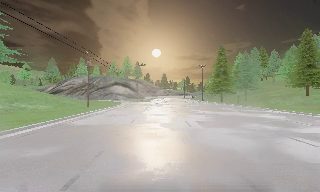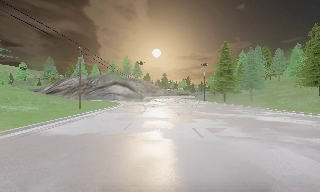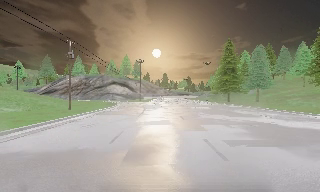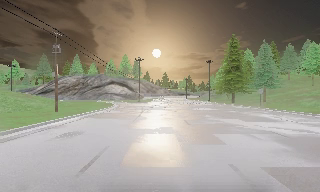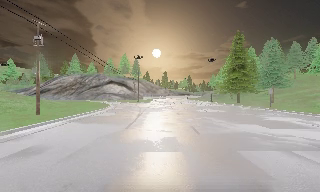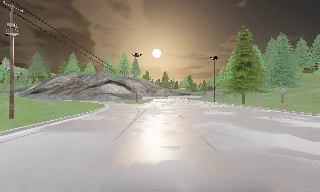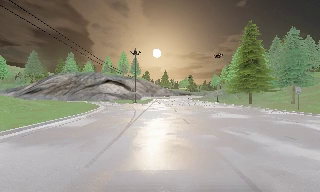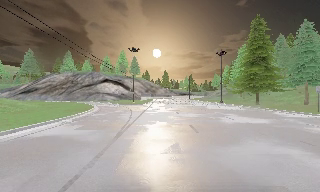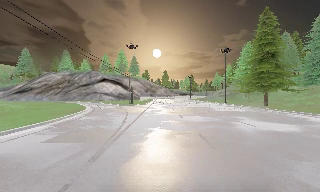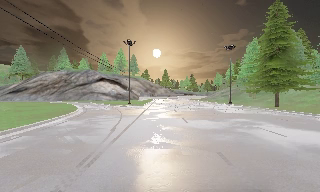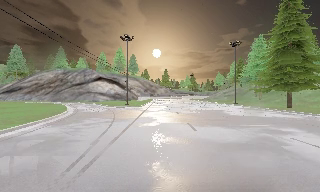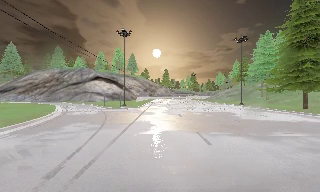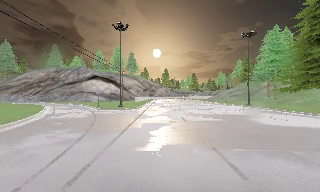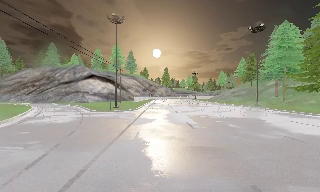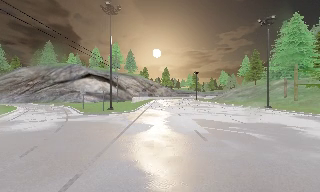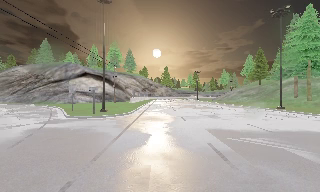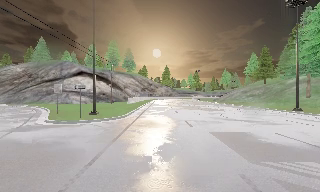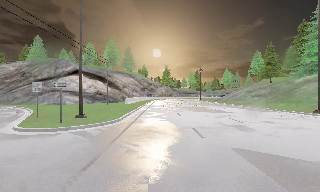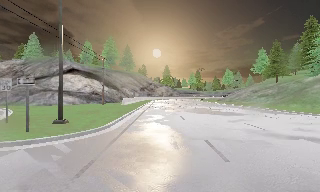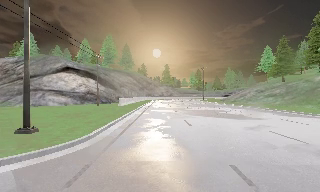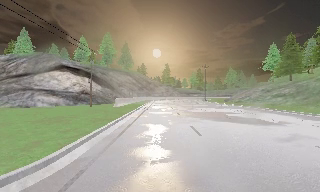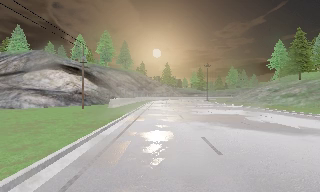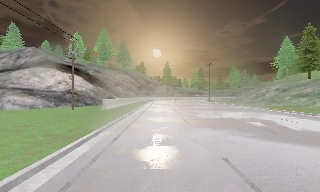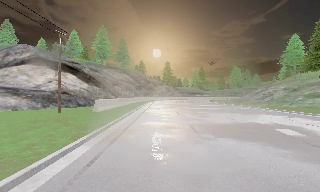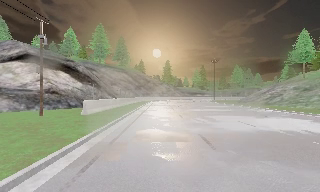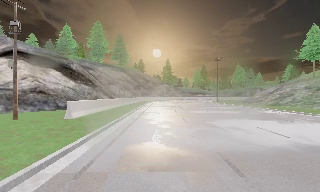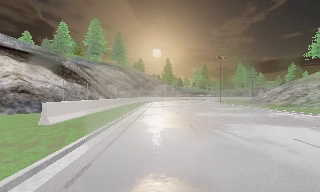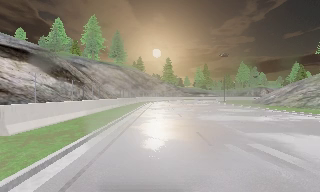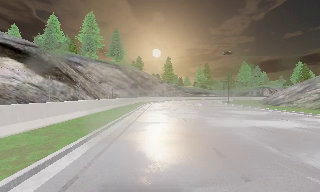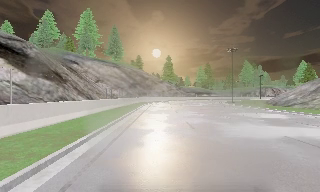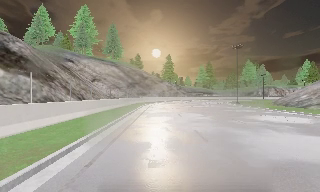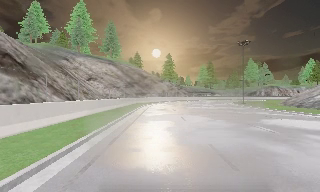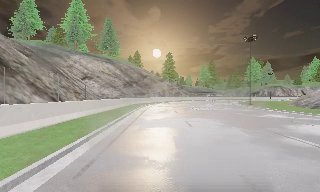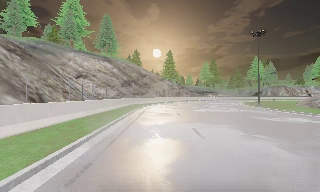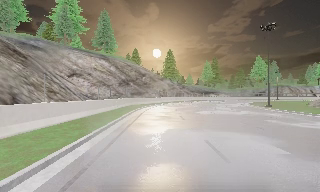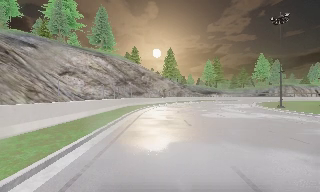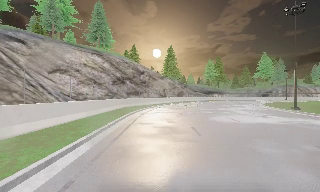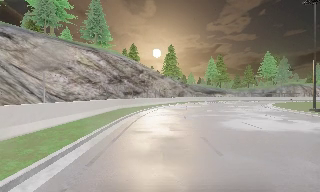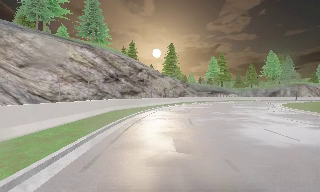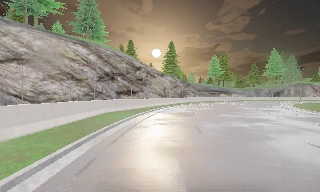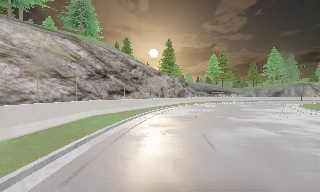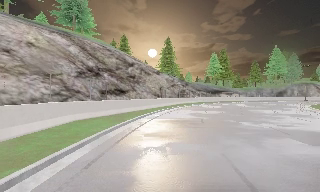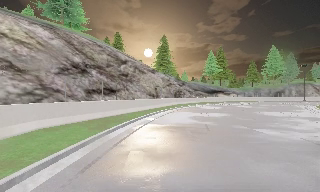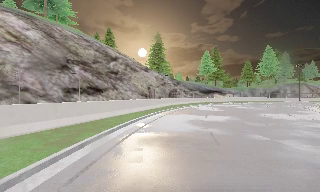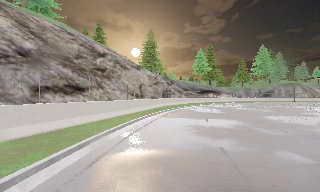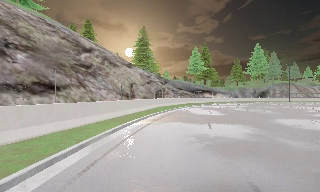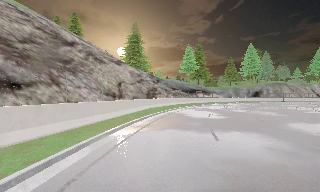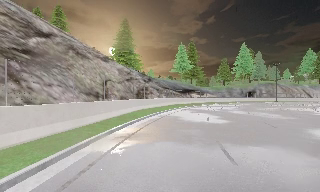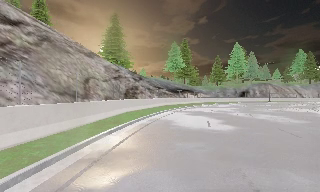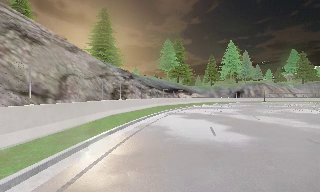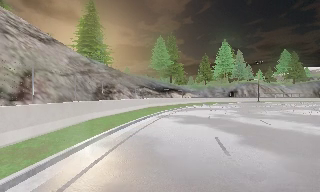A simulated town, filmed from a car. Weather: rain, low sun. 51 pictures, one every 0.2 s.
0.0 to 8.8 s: The camera travels forward, about 100 m, so what stands in front looms larger.
8.8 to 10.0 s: The camera pans to its right, which is clockwise from overhead, by about 15 degrees. It travels forward, about 14 m, so what stands in front looms larger.
The film runs forward here.
